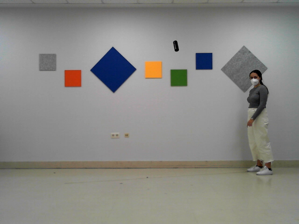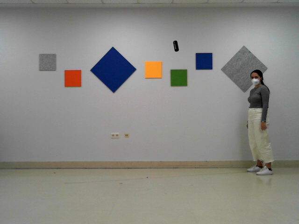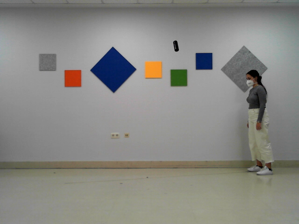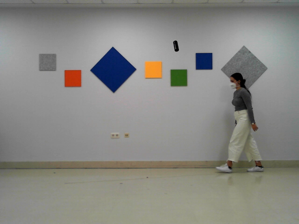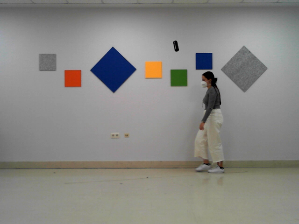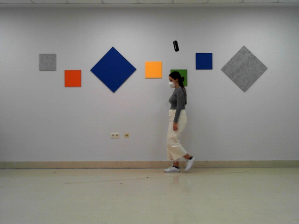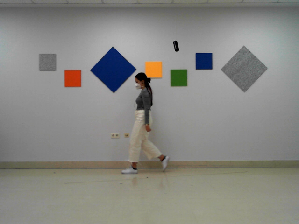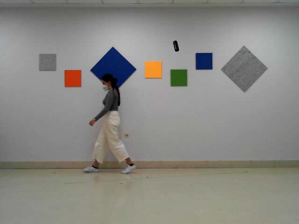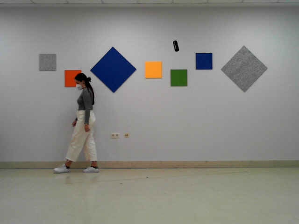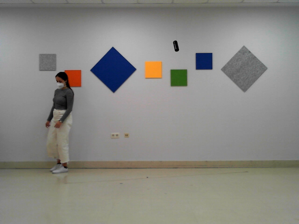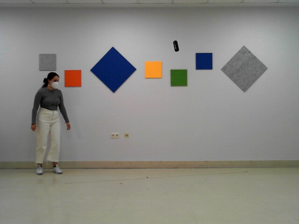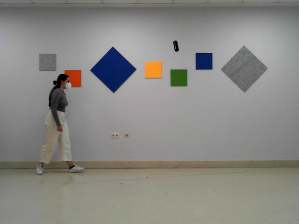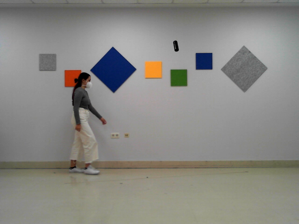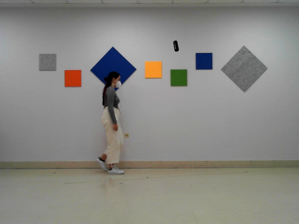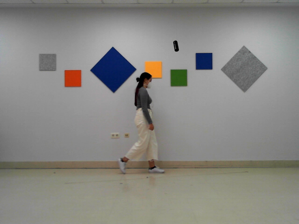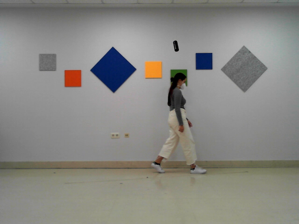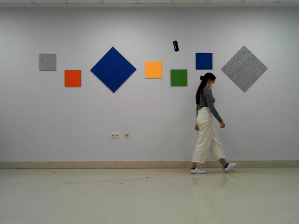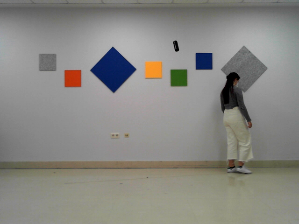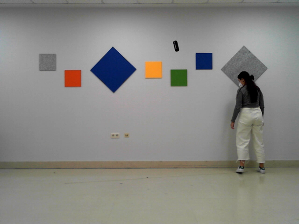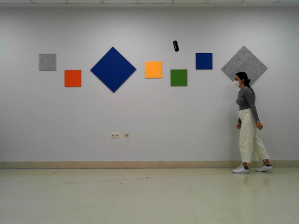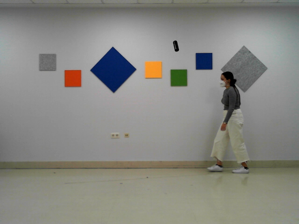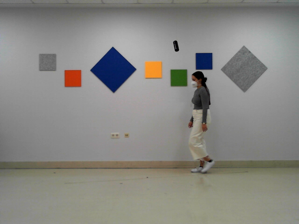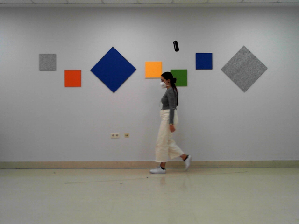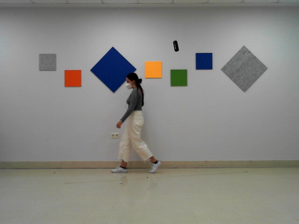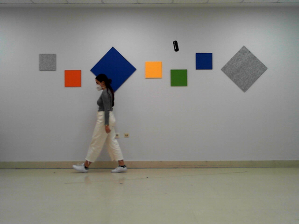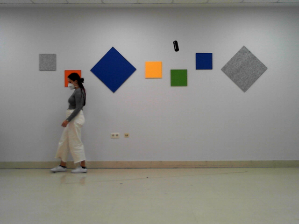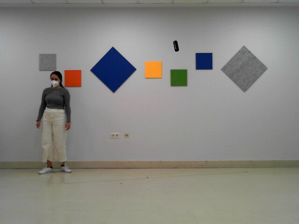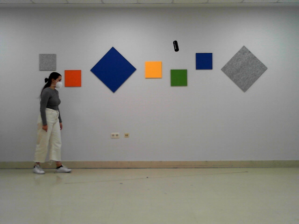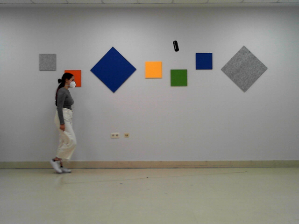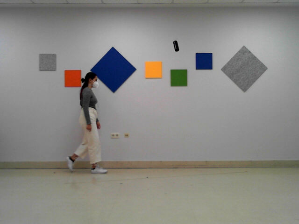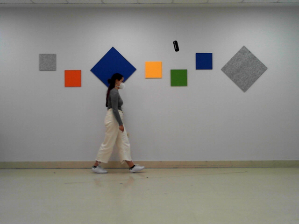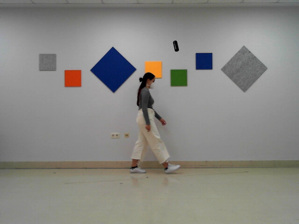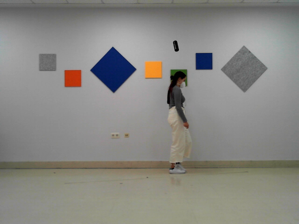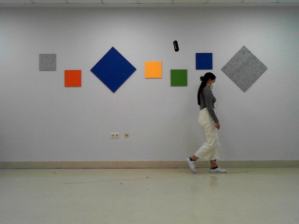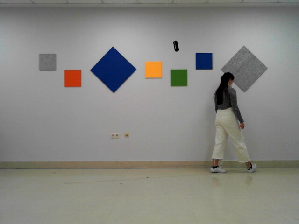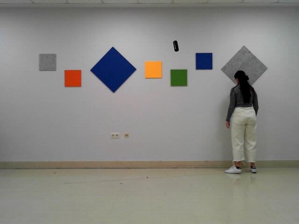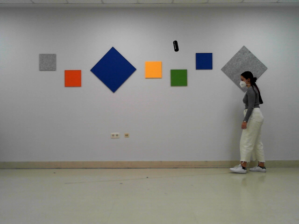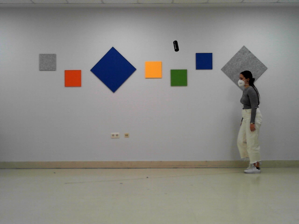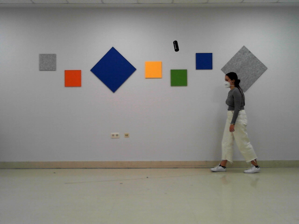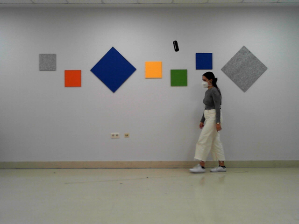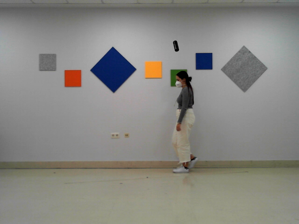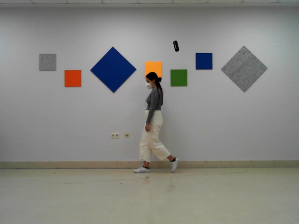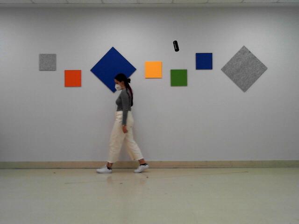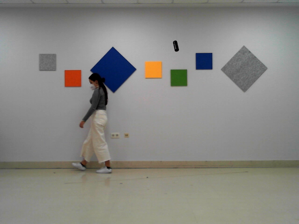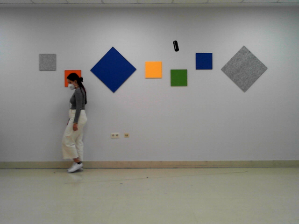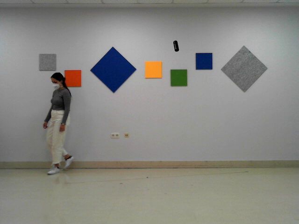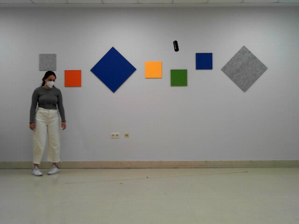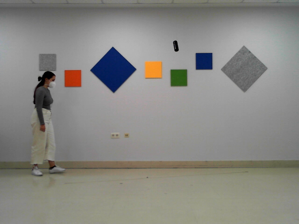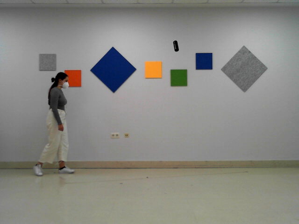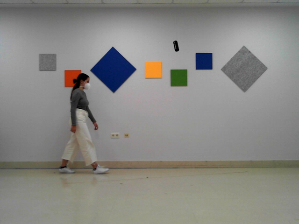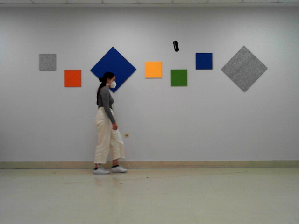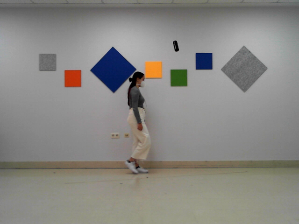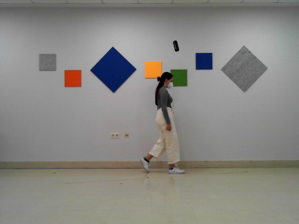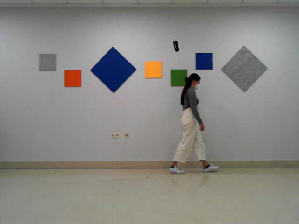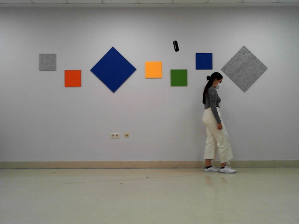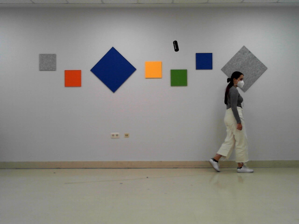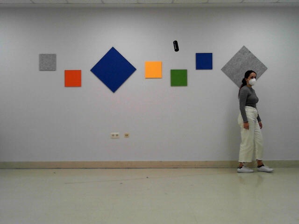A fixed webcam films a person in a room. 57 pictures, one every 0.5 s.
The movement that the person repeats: Walk forward.
